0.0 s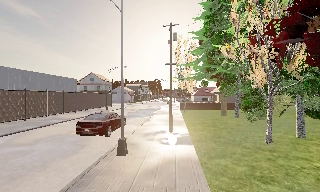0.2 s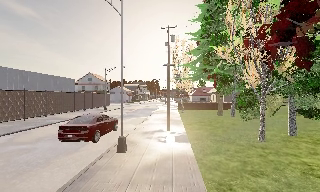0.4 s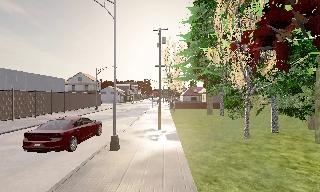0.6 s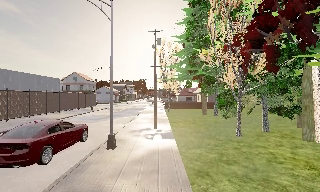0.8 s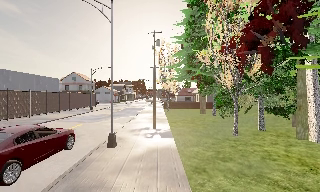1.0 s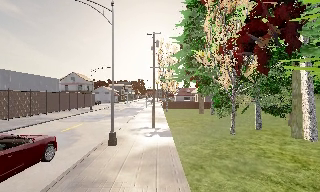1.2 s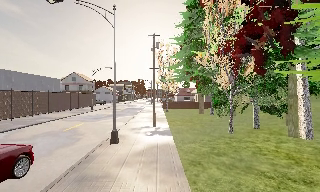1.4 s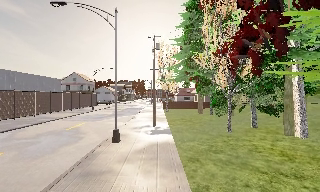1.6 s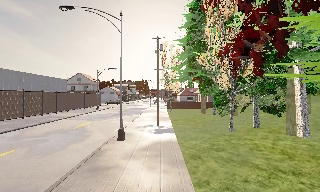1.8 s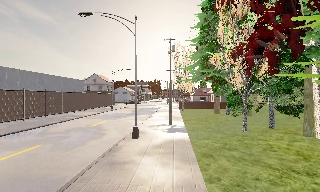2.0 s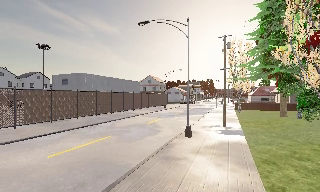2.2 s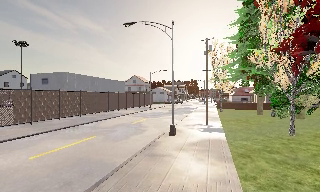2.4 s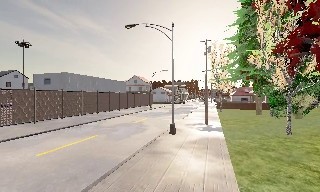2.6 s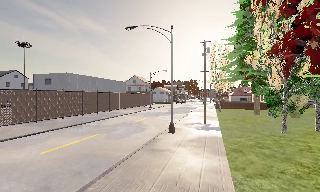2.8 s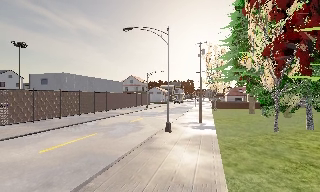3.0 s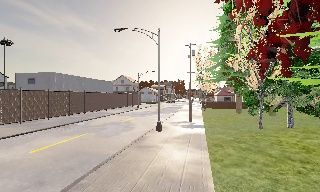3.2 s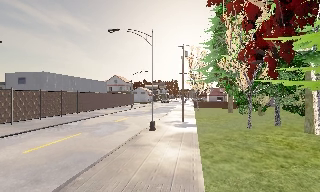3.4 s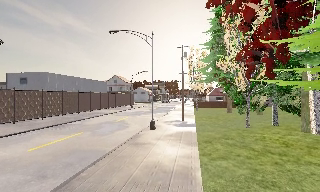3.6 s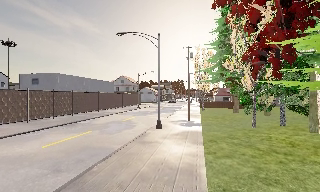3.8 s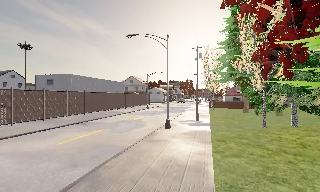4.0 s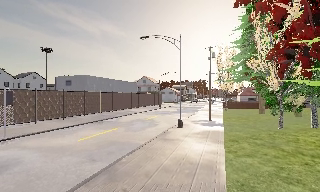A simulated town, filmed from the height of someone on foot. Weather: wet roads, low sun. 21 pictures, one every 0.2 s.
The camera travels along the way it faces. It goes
backward.
0.0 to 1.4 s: The camera travels backward, about 2 m, so what stands in front gets smaller.
1.4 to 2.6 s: The camera swings to its left by about 20 degrees, and the scene slides to the right. It travels backward, about 2 m, so what stands in front gets smaller.
2.6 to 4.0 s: The camera travels backward, about 2 m, so what stands in front gets smaller.
The film runs backward here.
